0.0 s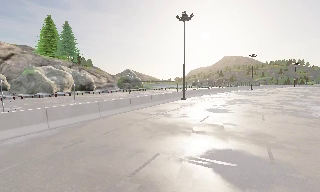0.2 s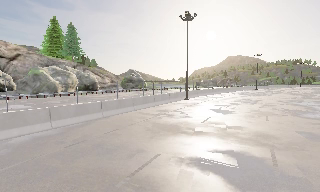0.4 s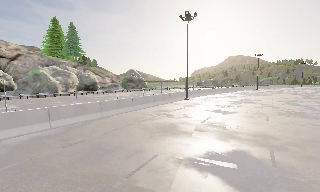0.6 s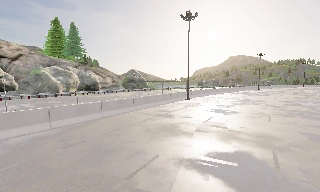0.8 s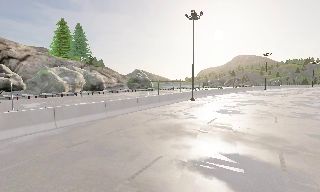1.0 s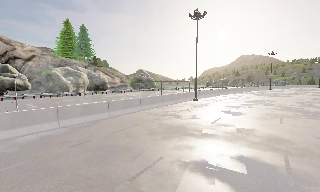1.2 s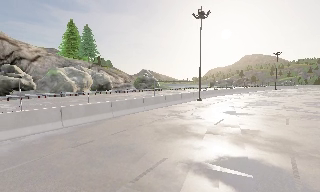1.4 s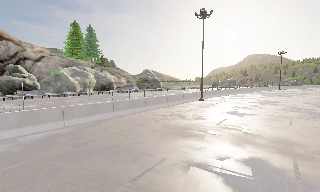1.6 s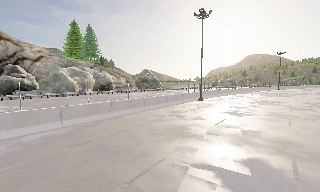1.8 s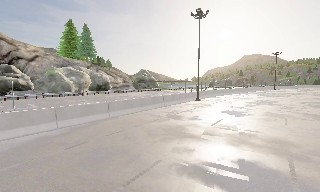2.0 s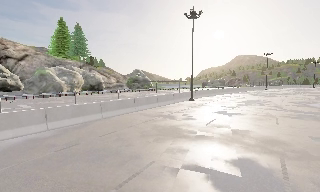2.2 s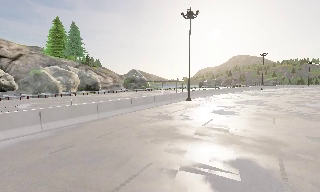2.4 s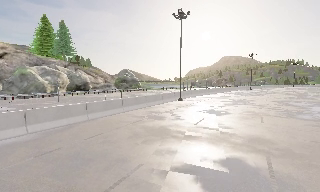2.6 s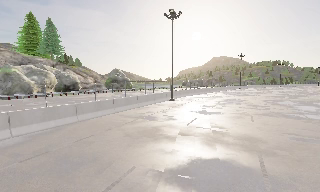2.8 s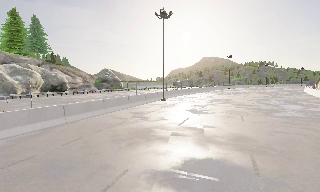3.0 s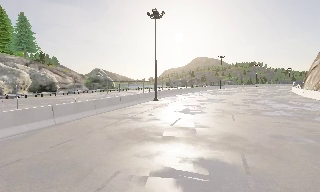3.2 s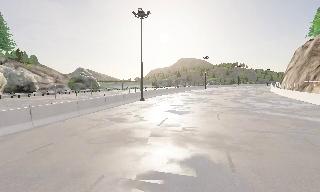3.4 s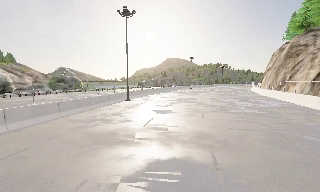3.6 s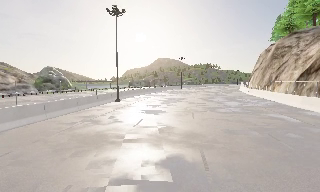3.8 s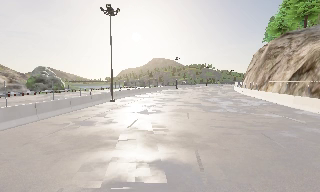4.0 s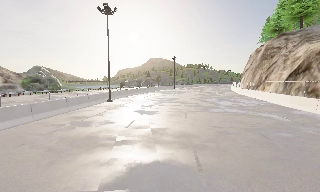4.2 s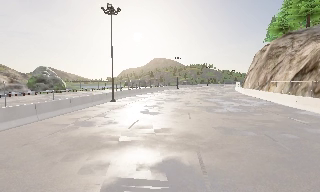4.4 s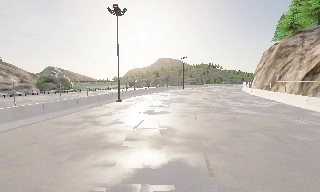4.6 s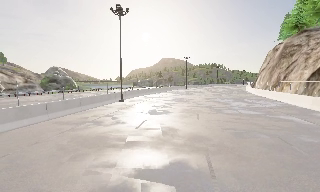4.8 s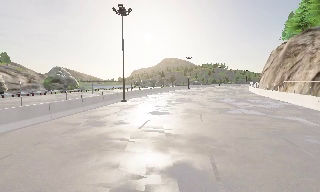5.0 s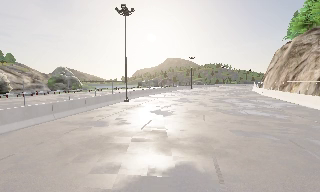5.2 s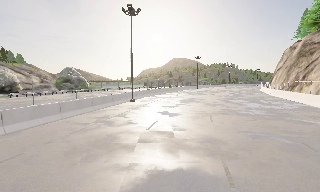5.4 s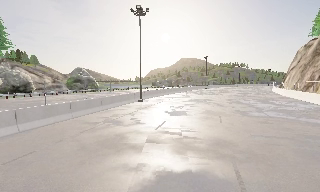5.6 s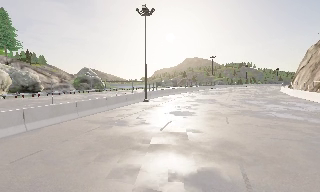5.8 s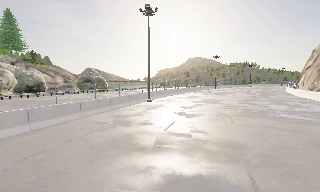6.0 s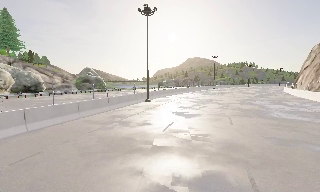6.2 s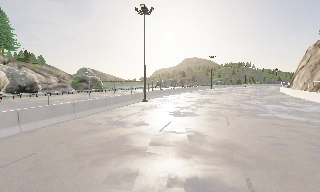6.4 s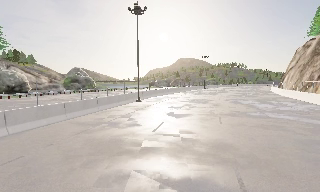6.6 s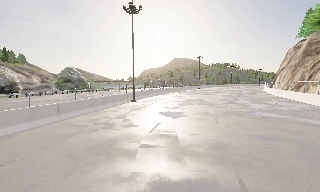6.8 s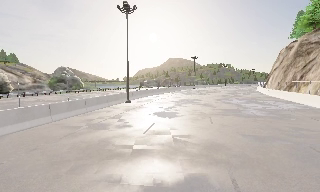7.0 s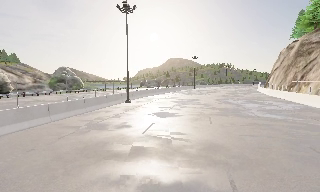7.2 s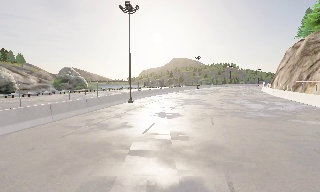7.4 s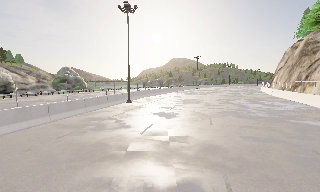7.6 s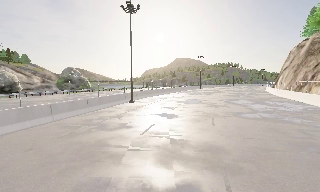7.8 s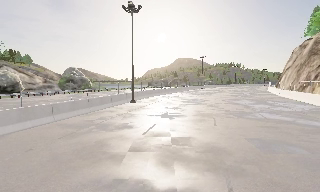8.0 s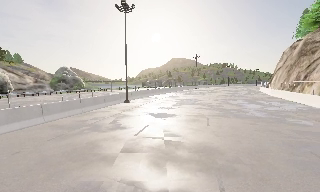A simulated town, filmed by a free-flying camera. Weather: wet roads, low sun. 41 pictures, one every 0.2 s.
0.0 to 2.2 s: The camera travels forward and to its right, about 1 m, so what stands in front looms larger.
2.2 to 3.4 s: The scene slides to the left, as the camera pans about 20 degrees to its right.
3.4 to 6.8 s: The camera travels forward, about 1.5 m, so what stands in front looms larger.
6.8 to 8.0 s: The camera travels to its right, about 0.5 m, so close, fixed things drift to the left.
The film runs forward here.
